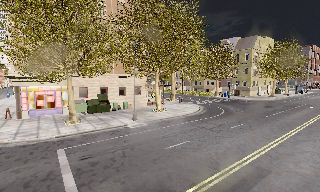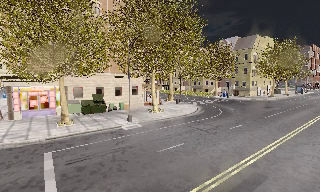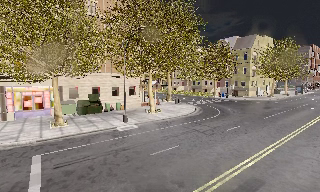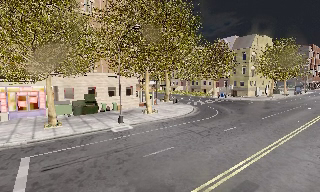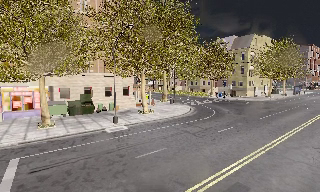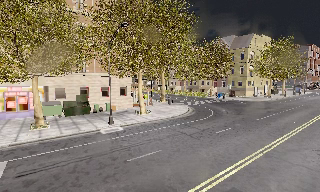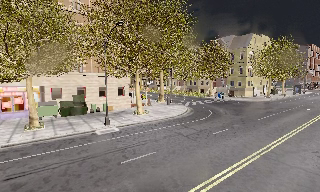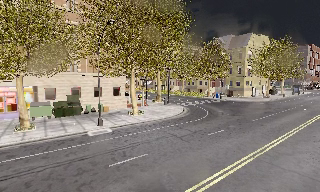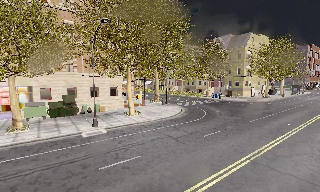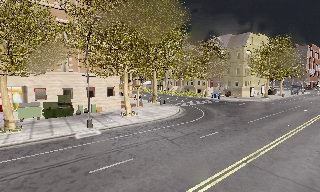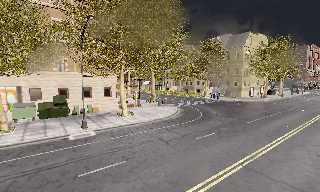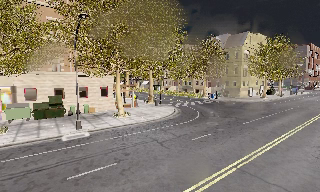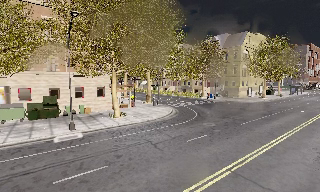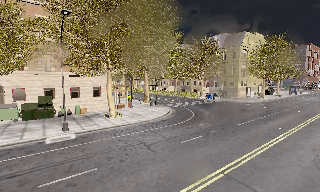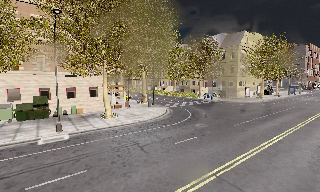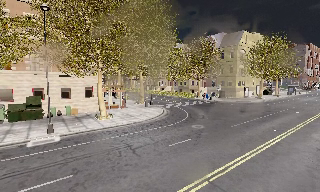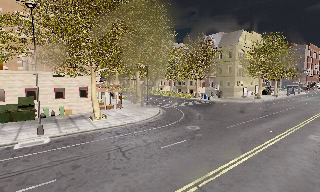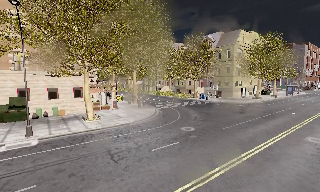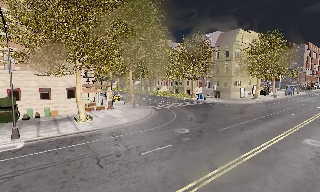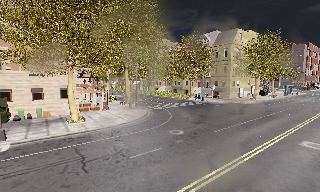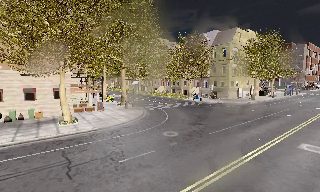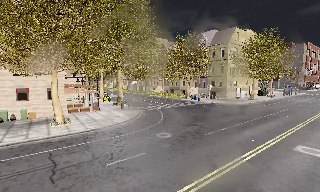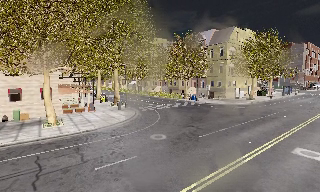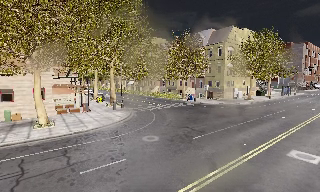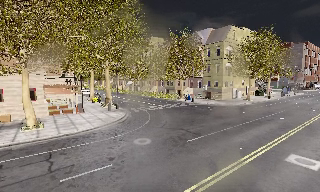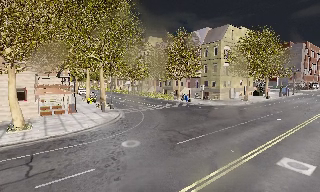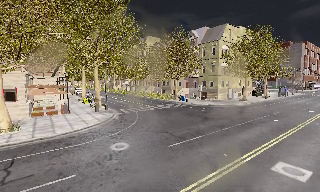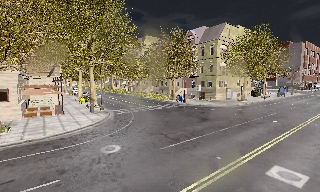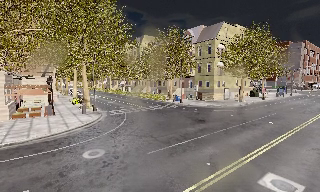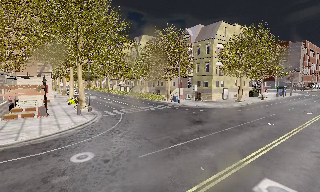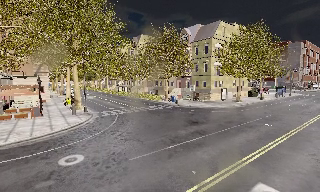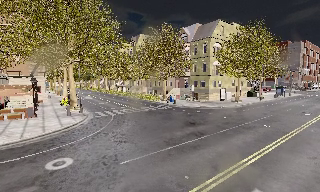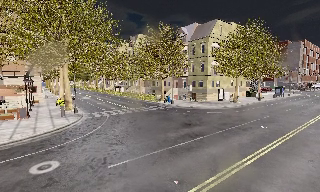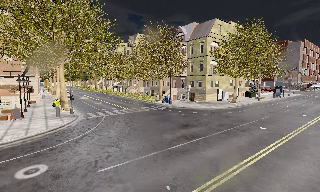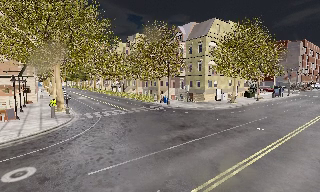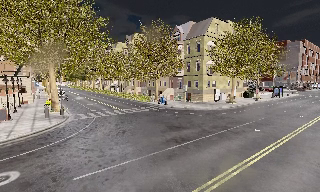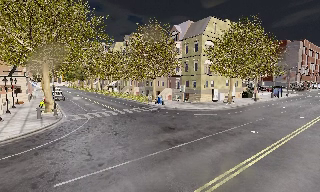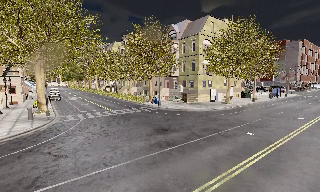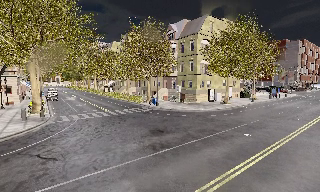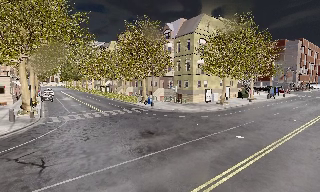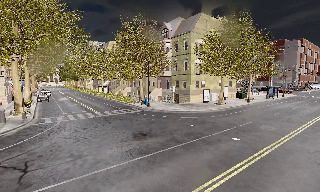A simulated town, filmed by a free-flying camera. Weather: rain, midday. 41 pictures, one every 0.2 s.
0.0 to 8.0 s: The camera travels to its right and forward, about 20 m, so close, fixed things drift to the left.
The film runs forward here.
